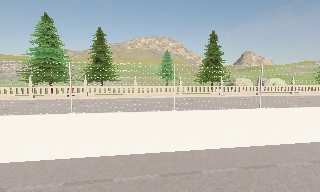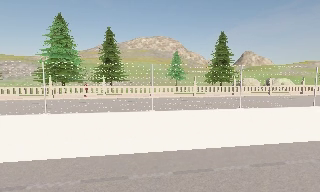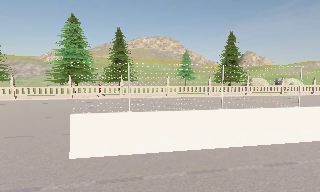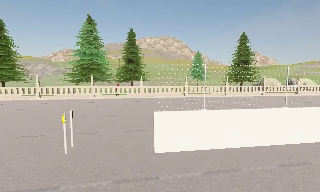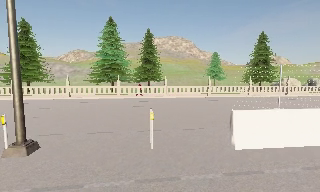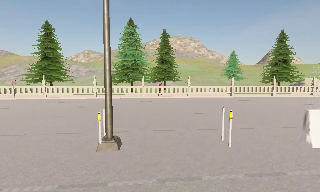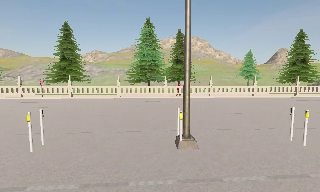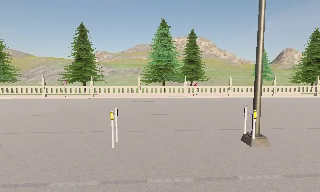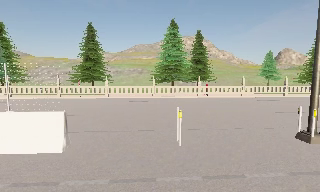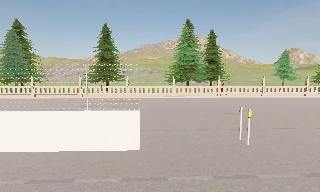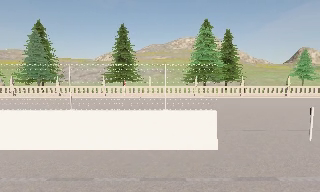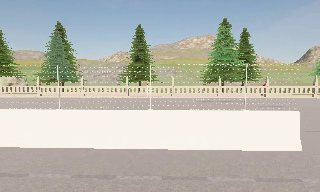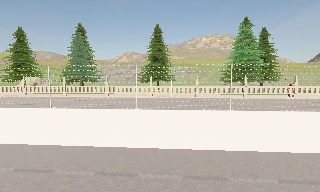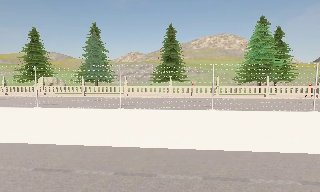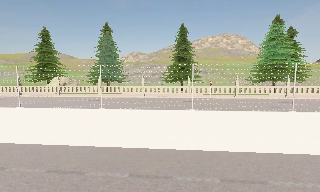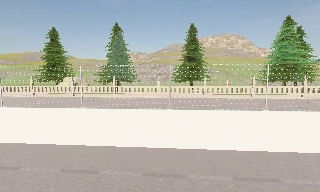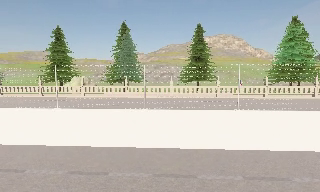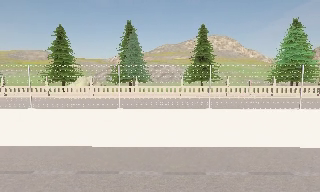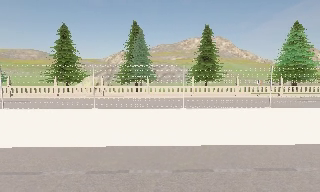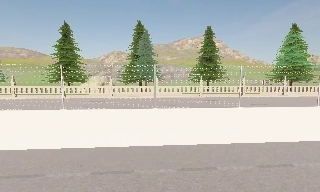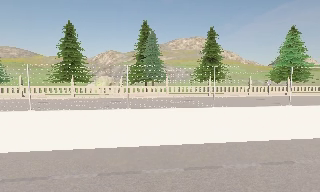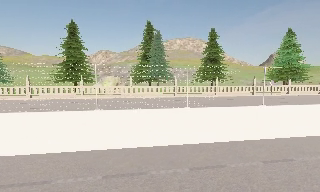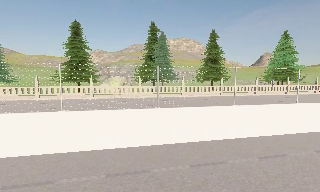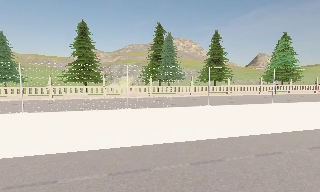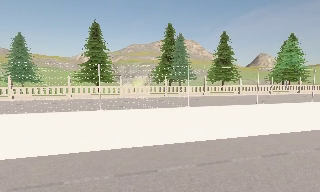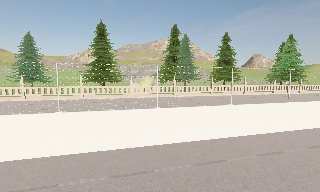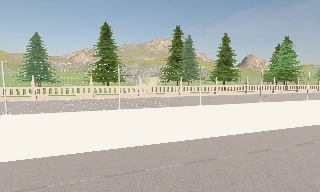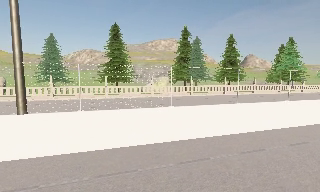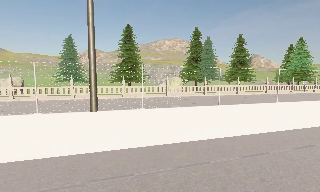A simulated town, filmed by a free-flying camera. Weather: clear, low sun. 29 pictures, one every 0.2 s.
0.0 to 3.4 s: The scene slides to the right, as the camera pans about 10 degrees to its left. It travels to its left, about 40 m, so close, fixed things drift to the right.
3.4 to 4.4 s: The camera pans to its right, which is clockwise from overhead, by about 15 degrees. It travels to its left, about 11 m, so close, fixed things drift to the right.
4.4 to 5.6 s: The camera travels to its left, about 12 m, so close, fixed things drift to the right.
The film runs backward here.
